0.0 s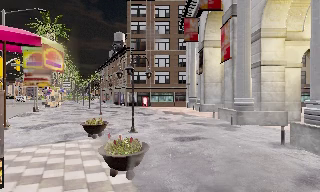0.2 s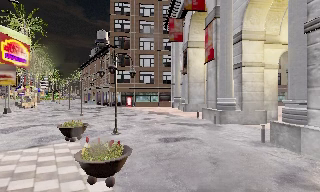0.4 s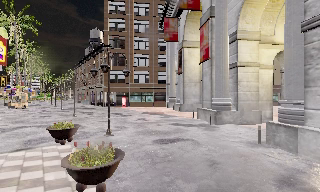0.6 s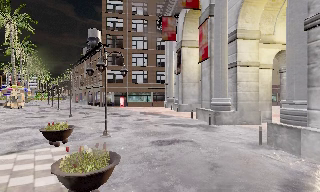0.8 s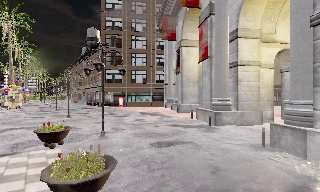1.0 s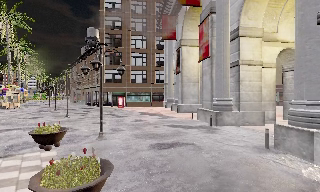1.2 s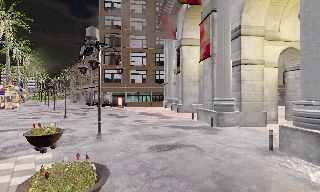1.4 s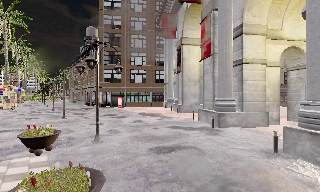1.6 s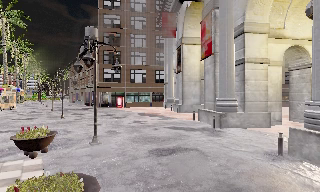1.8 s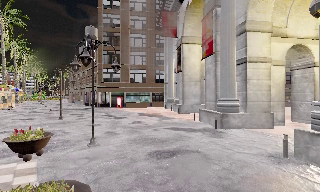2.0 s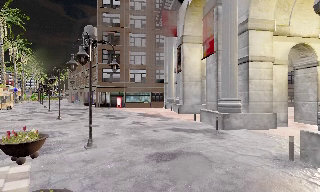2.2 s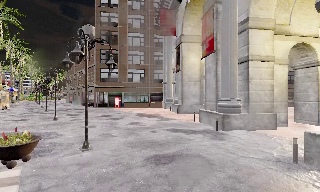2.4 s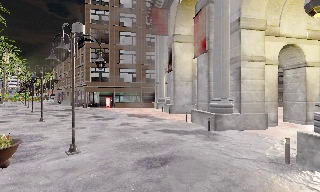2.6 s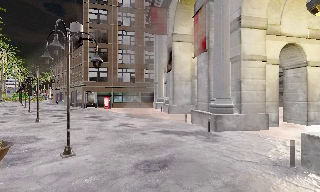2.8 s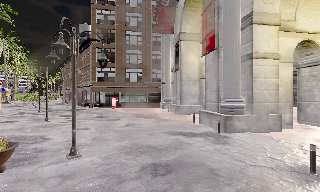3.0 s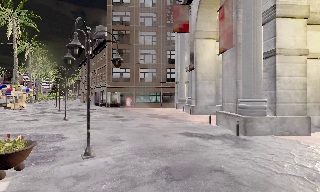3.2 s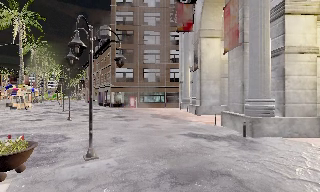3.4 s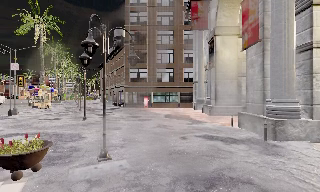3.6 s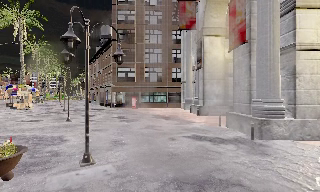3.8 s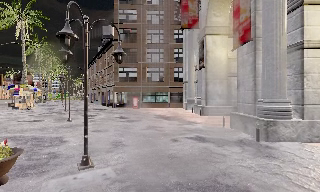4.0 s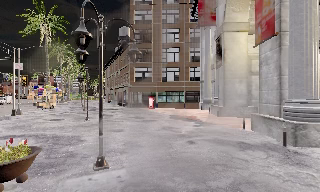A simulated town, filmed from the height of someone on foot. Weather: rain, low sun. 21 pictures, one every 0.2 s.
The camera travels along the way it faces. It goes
forward.
0.0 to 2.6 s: The camera pans to its right, which is clockwise from overhead, by about 10 degrees. It travels forward, about 3 m, so what stands in front looms larger.
2.6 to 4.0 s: The scene slides to the right, as the camera pans about 15 degrees to its left. It travels forward, about 1.5 m, so what stands in front looms larger.
The film runs forward here.
